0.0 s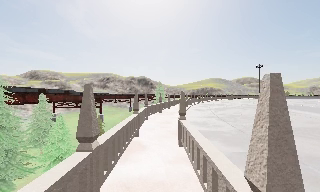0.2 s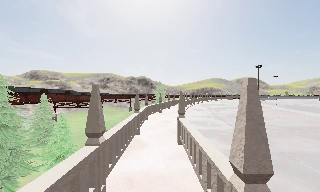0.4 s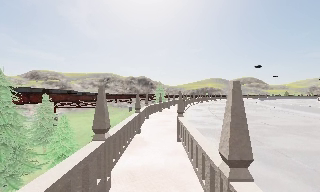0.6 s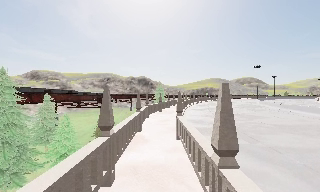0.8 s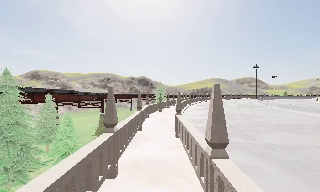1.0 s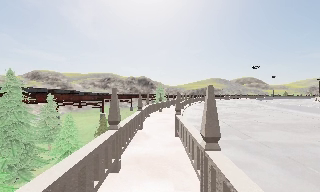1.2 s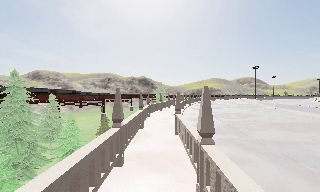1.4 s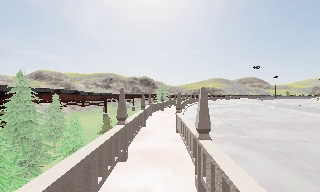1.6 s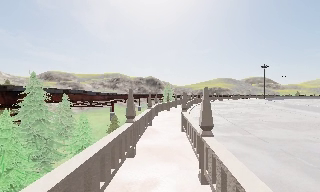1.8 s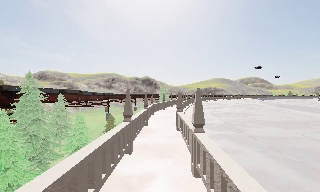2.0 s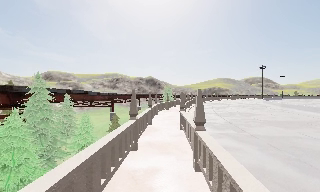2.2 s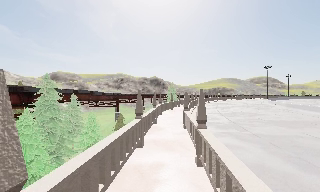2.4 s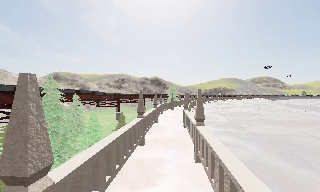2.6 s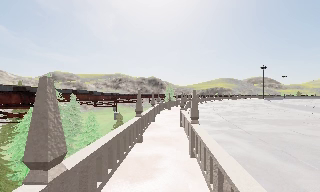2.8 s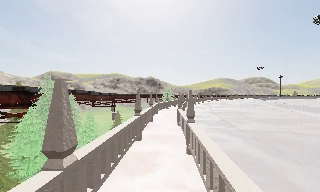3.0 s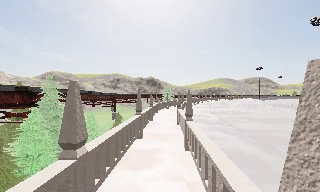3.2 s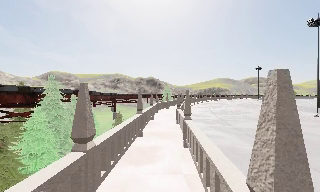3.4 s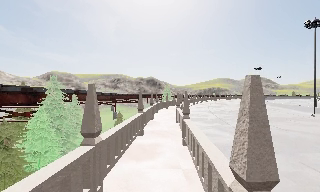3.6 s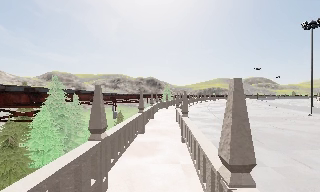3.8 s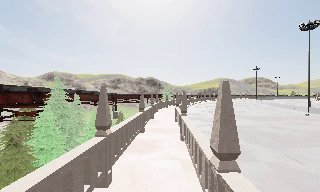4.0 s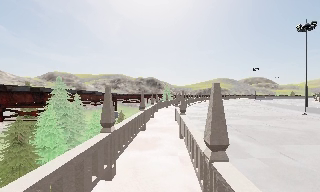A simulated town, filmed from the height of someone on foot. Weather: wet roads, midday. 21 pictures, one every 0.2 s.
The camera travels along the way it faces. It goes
backward.
0.0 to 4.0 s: The camera travels backward, about 8 m, so what stands in front gets smaller.
The film runs backward here.
